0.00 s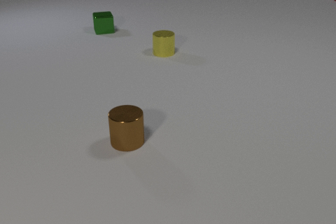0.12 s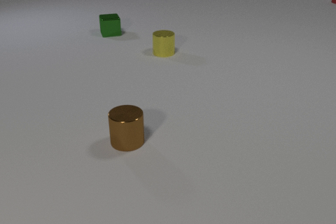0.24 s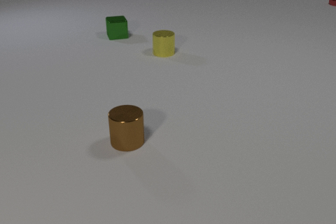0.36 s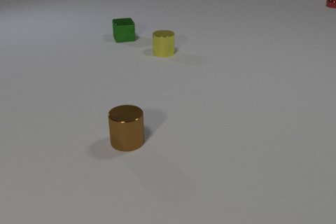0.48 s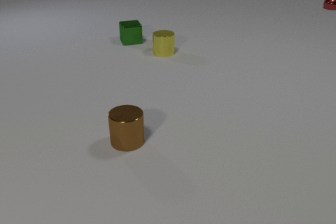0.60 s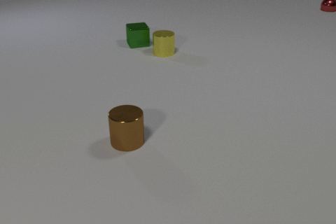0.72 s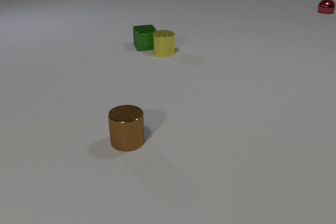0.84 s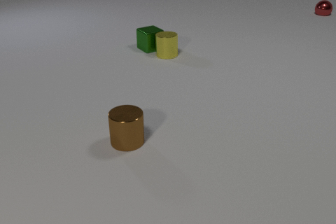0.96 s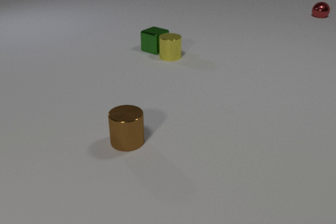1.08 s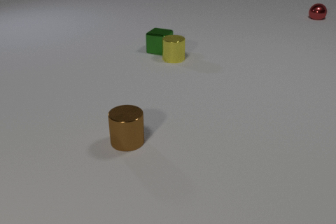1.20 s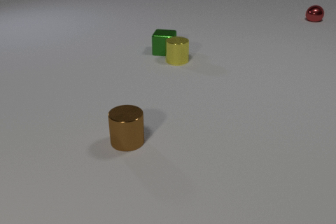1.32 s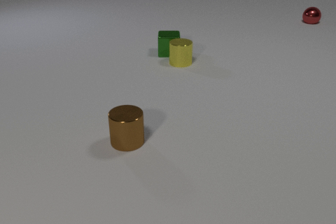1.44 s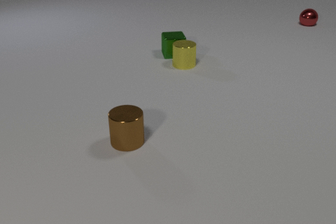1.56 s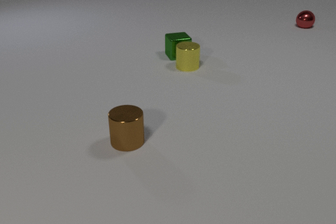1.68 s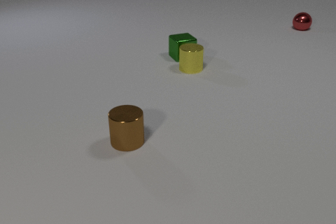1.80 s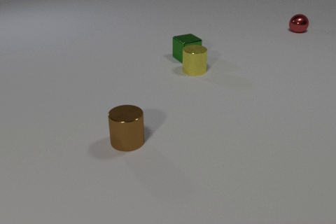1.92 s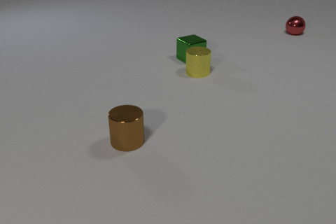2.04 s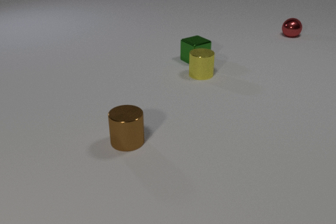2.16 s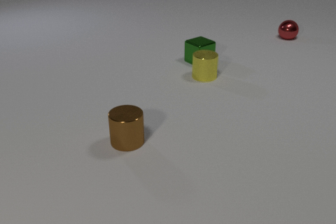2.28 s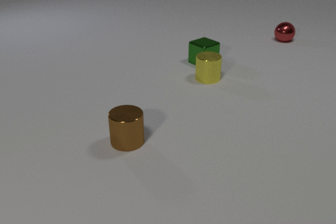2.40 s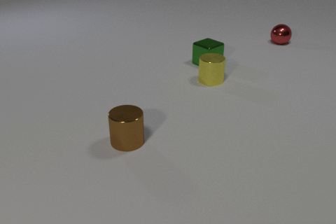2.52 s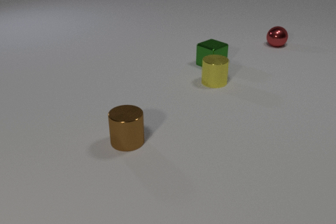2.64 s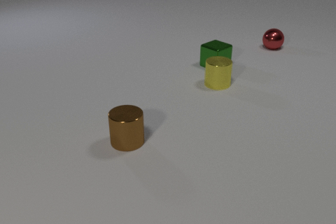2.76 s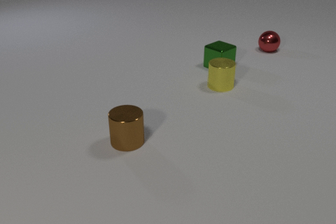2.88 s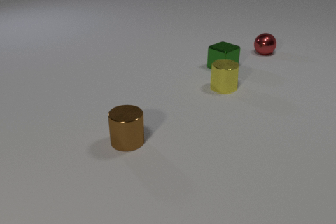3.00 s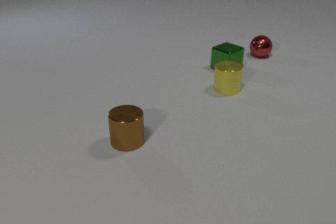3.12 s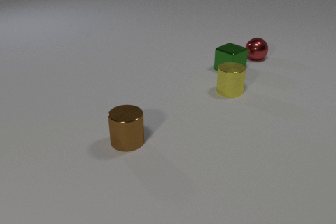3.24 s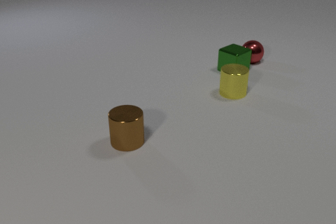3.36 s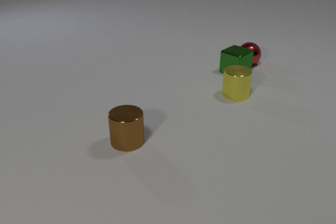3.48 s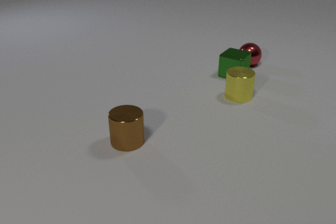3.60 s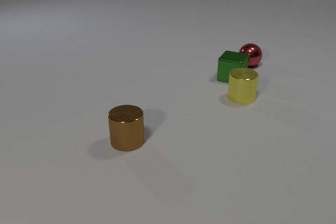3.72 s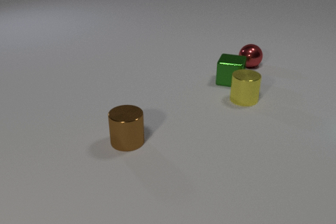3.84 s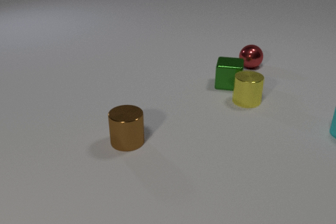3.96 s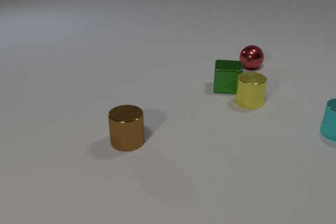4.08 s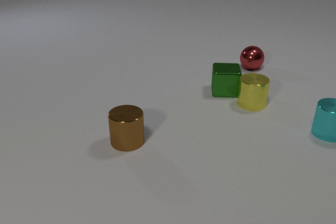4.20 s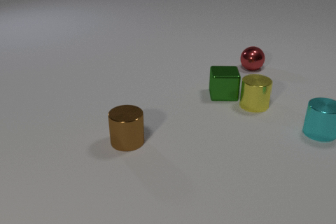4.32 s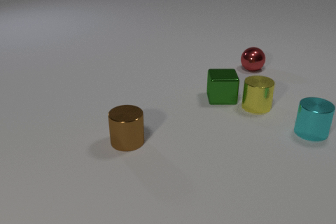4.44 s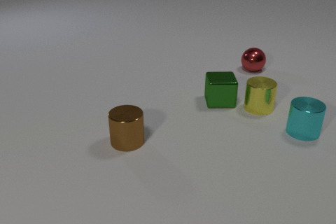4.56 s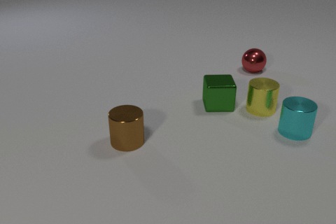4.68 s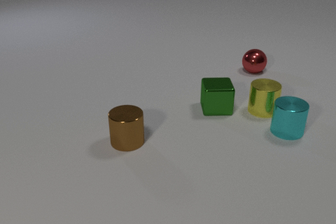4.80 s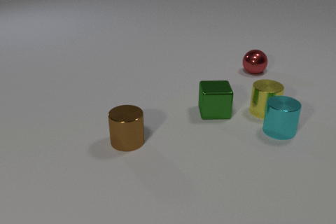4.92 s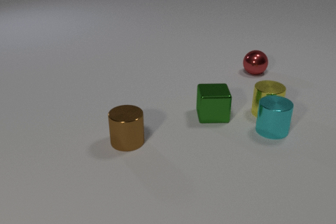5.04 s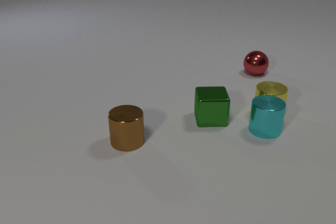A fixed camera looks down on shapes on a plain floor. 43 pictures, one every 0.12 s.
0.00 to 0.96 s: The green metal cube slides toward the camera and to the right, spins so that its near face slides to the right, counterclockwise seen from above. The yellow metal cylinder slides toward the camera and to the right. The red metal sphere rolls toward the camera. The green metal cube and the yellow metal cylinder collide.
0.96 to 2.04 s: The green metal cube slides to the right and toward the camera, spins counterclockwise seen from above by about 75 degrees, its near face sliding to the right. The yellow metal cylinder slides toward the camera and to the right. The red metal sphere rolls toward the camera.
2.04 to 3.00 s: The green metal cube slides to the right and toward the camera. The yellow metal cylinder slides toward the camera and to the right. The red metal sphere rolls toward the camera and to the left.
3.00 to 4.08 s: The green metal cube slides toward the camera, spins so that its near face slides to the right, counterclockwise seen from above. The yellow metal cylinder slides toward the camera and to the right. The red metal sphere rolls toward the camera. The cyan metal cylinder comes in at the right edge, slides to the left. The green metal cube and the red metal sphere collide.
4.08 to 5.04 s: The green metal cube slides toward the camera. The yellow metal cylinder slides to the right and toward the camera. The red metal sphere rolls toward the camera. The cyan metal cylinder slides to the left.
How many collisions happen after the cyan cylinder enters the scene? 0.
Are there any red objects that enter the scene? no.
What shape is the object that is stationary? cylinder.
